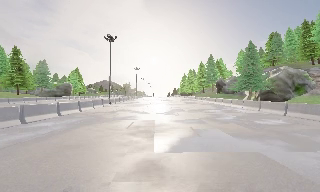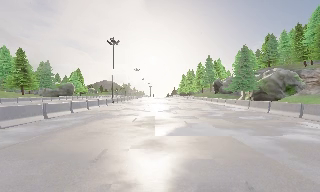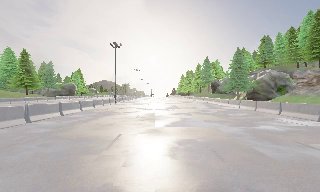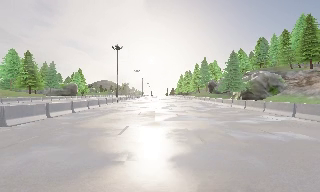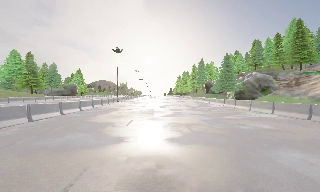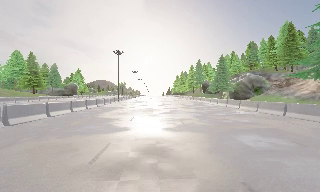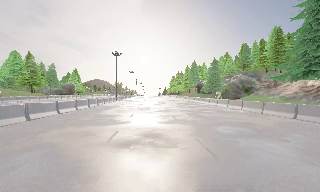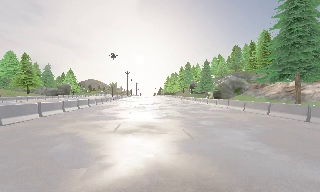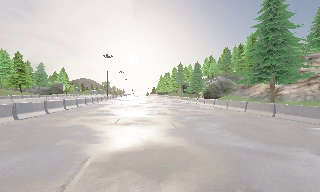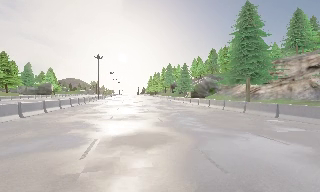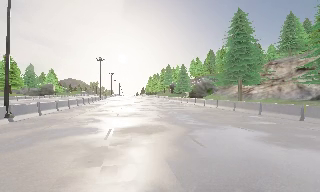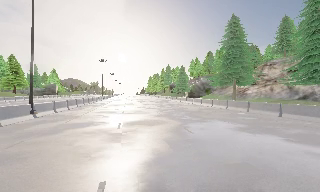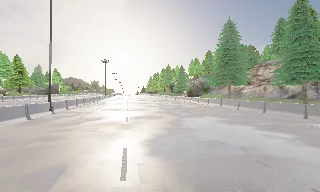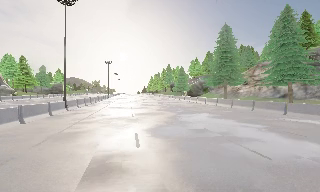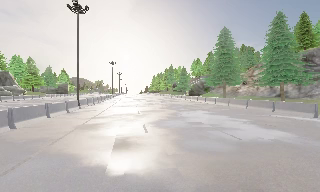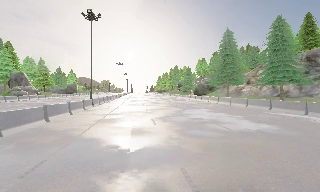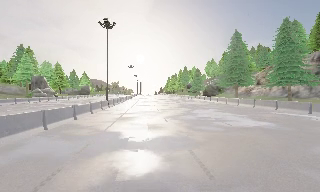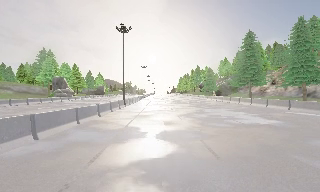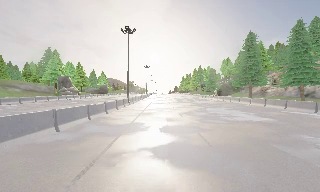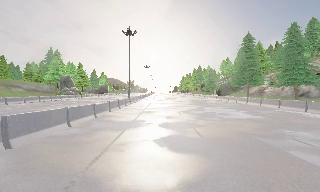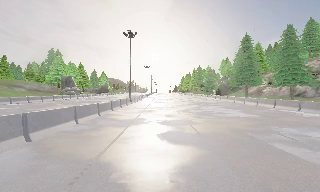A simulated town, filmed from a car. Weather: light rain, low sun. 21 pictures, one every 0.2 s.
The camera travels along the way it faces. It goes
backward.
0.0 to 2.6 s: The camera swings to its right by about 10 degrees, and the scene slides to the left. It travels backward, about 25 m, so what stands in front gets smaller.
2.6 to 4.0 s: The camera pans to its left, which is counterclockwise from overhead, by about 10 degrees. It travels backward, about 9 m, so what stands in front gets smaller. It loses speed.
The film runs backward here.
